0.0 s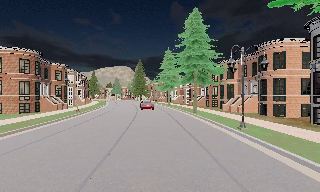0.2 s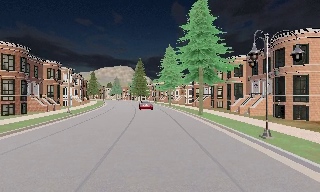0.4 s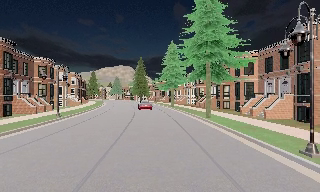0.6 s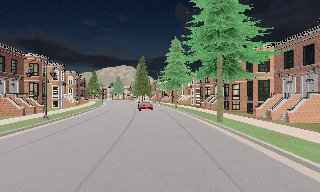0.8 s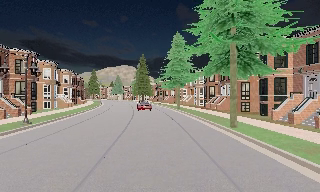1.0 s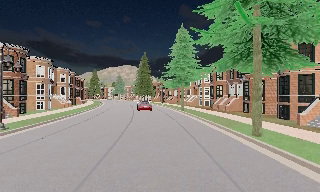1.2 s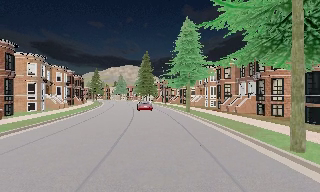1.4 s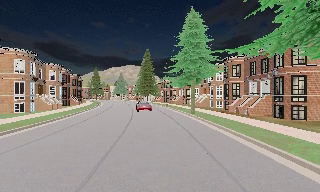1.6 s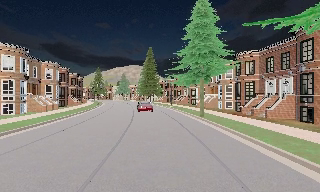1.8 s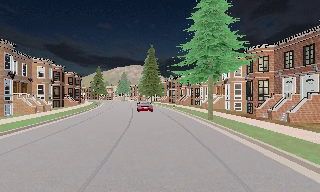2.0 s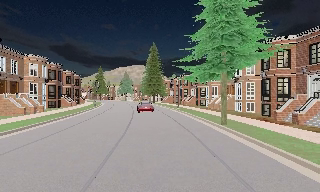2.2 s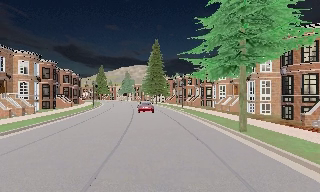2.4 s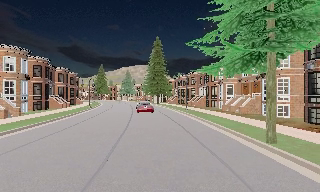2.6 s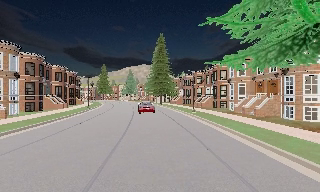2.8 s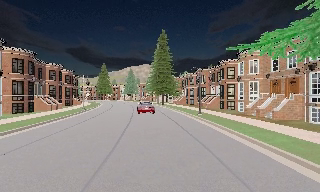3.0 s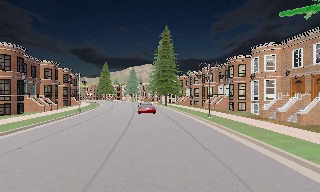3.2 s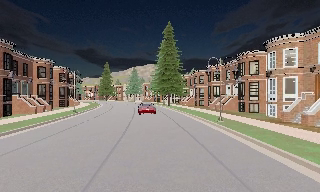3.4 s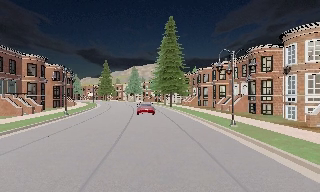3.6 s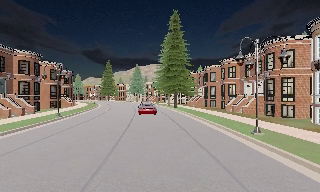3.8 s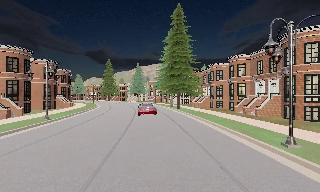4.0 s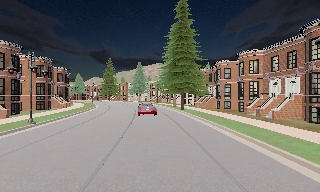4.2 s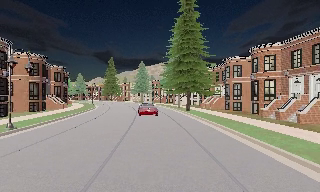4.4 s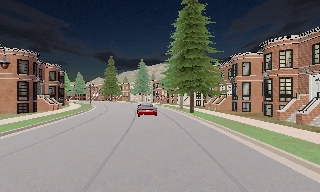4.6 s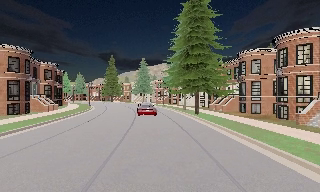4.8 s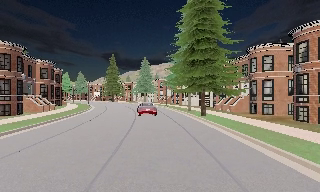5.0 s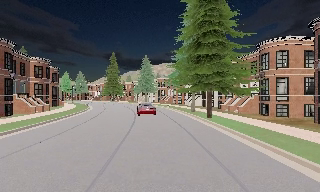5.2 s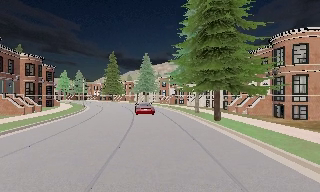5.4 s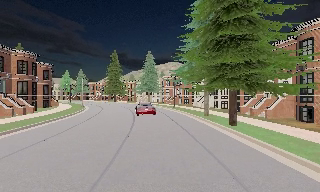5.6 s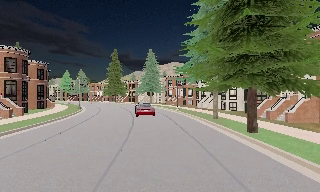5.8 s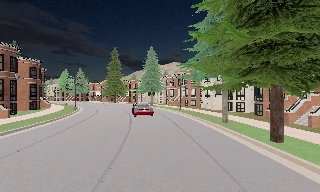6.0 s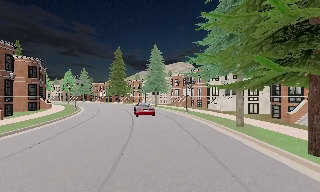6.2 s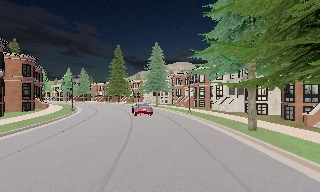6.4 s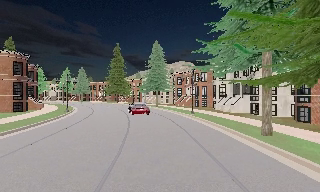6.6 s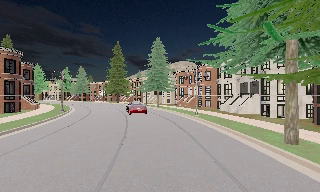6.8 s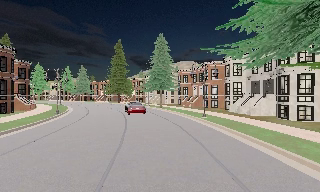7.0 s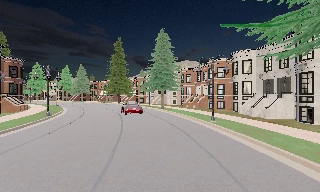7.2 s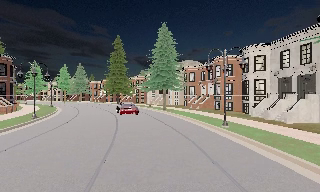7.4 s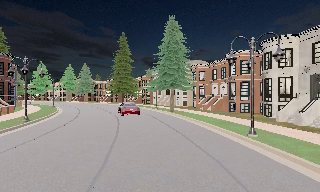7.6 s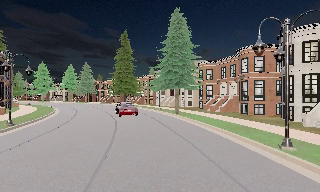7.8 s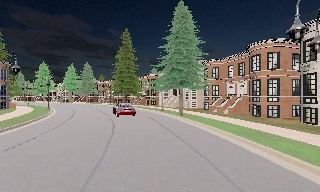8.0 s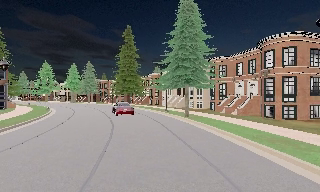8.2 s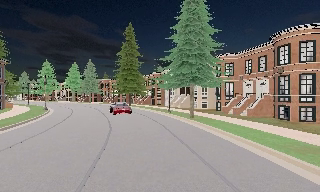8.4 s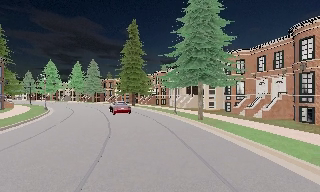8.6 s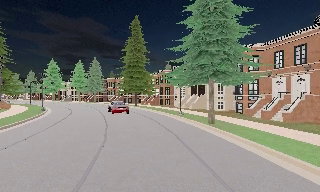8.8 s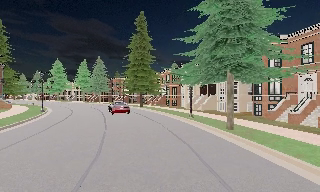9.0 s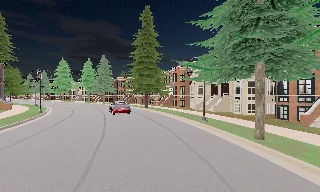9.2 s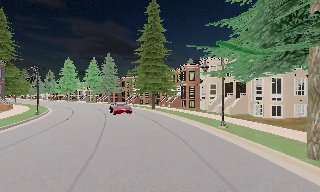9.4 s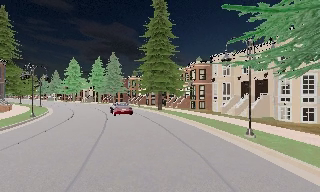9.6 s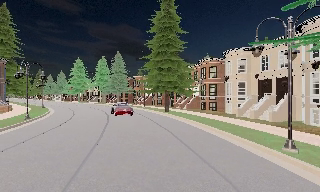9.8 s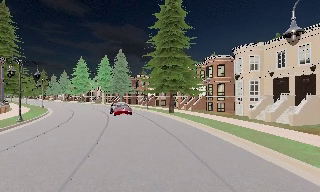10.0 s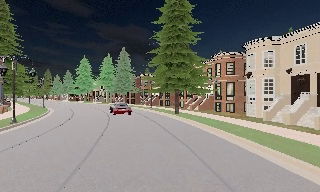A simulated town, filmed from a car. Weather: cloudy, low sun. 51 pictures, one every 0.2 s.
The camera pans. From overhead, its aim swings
counterclockwise.
The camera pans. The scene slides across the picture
to the right.
0.0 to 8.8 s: The scene slides to the right, as the camera pans about 35 degrees to its left. It travels forward, about 75 m.
8.8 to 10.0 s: The scene slides to the right, as the camera pans about 10 degrees to its left. It travels forward, about 10 m, so what stands in front looms larger.
The film runs forward here.
